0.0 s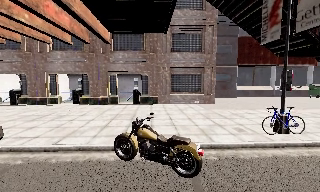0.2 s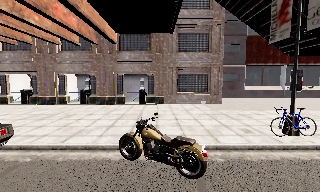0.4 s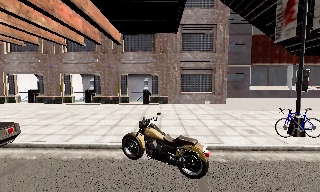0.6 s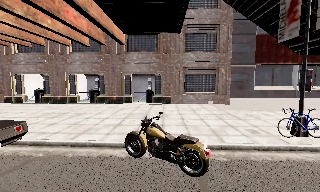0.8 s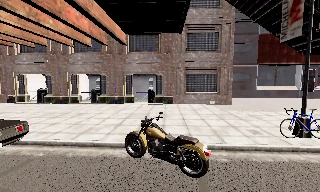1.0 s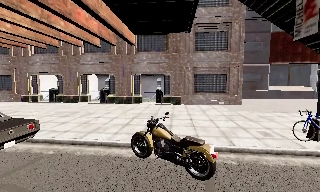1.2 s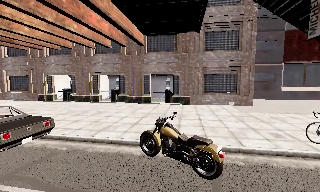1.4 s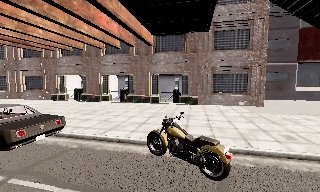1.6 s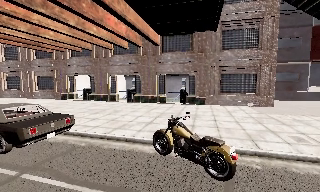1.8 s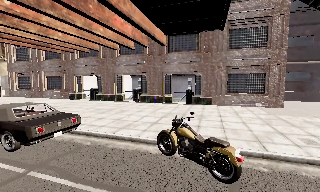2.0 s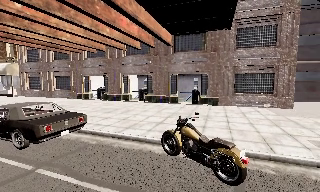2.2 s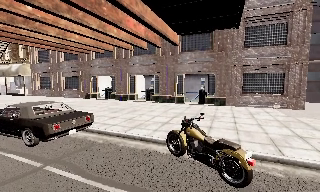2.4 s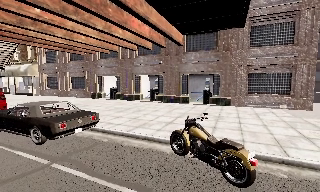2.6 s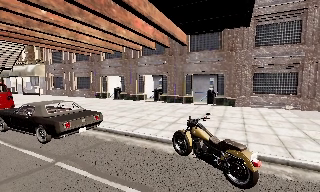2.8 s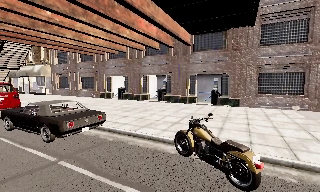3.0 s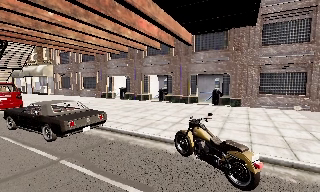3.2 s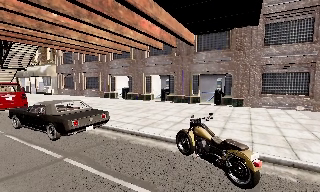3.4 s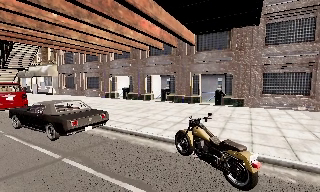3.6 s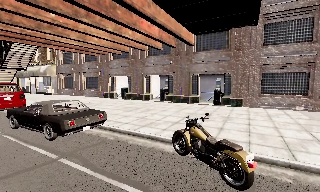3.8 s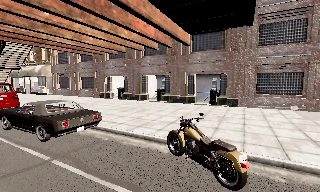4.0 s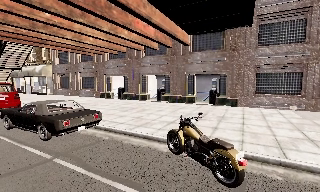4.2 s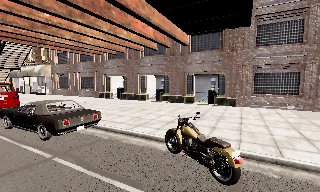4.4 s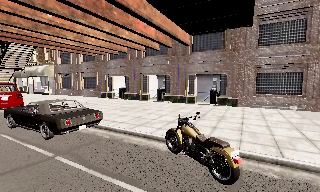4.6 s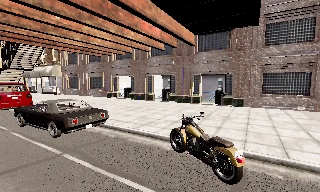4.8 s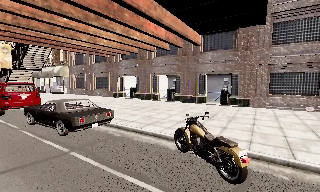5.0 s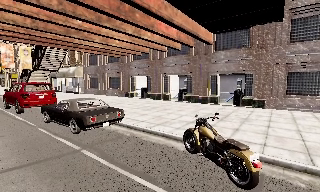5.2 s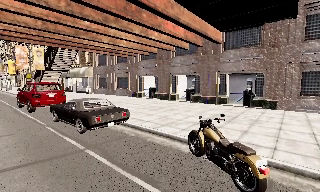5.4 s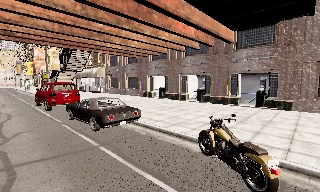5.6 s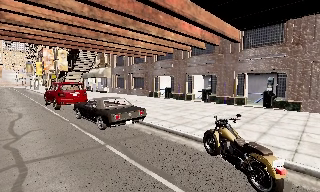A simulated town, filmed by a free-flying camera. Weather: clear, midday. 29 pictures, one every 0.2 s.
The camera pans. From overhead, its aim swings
counterclockwise.
The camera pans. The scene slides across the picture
to the right.
0.0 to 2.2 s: The camera pans to its left, which is counterclockwise from overhead, by about 25 degrees. It travels to its right, about 0.5 m.
2.2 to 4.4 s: The camera shifts only a little, or ends up much as it began.
4.4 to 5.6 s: The camera pans to its left, which is counterclockwise from overhead, by about 15 degrees.
The film runs backward here.
